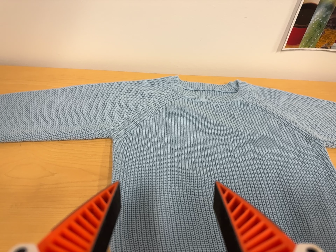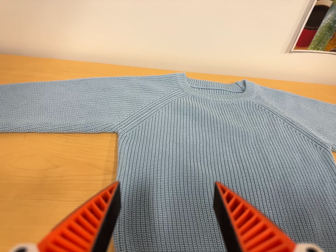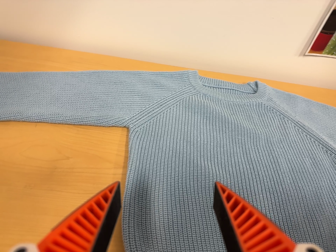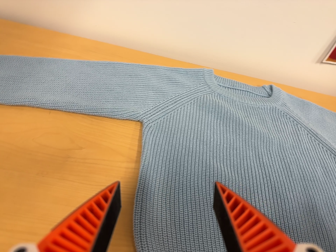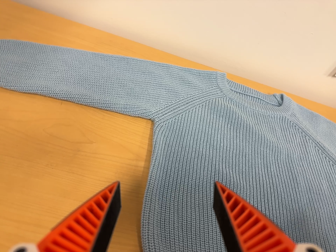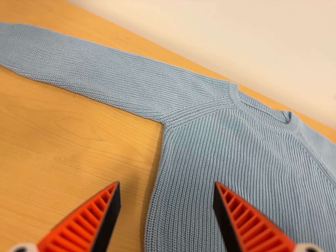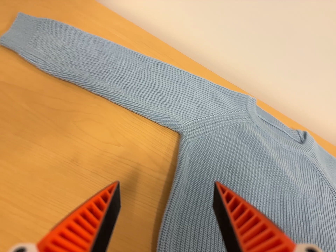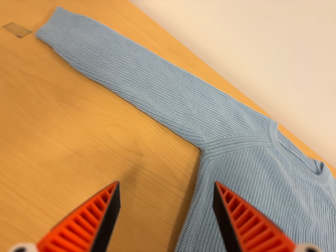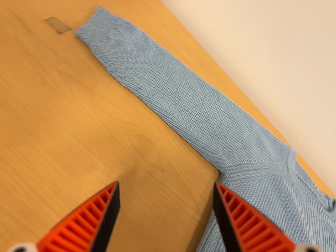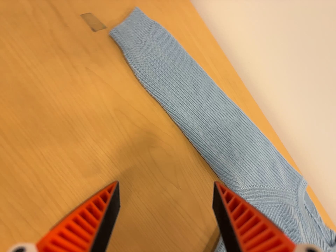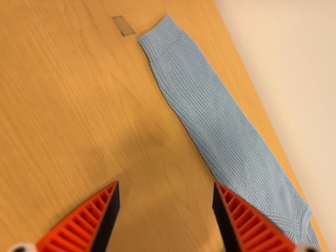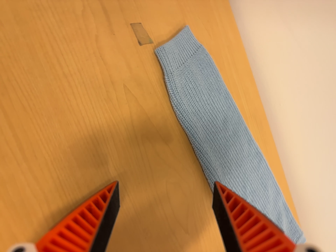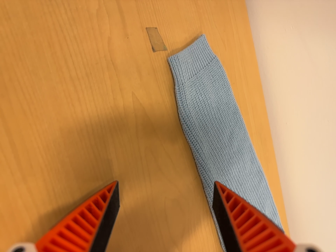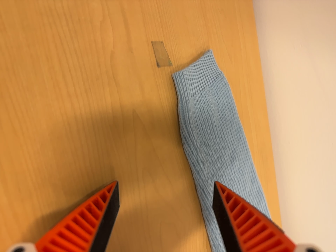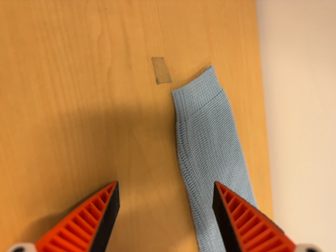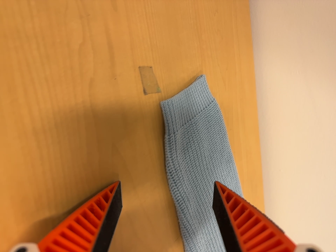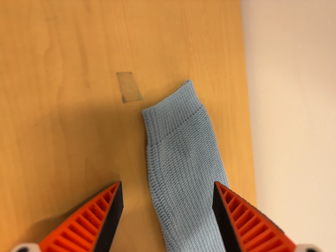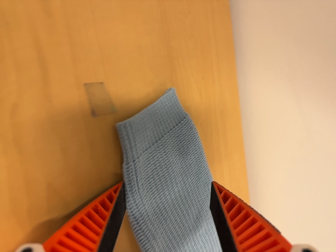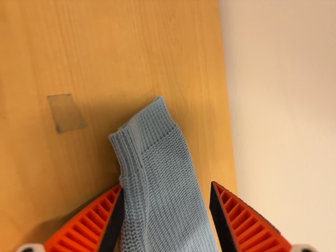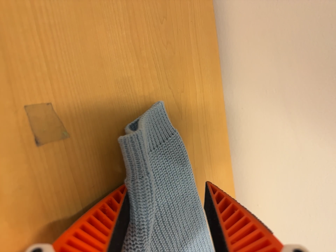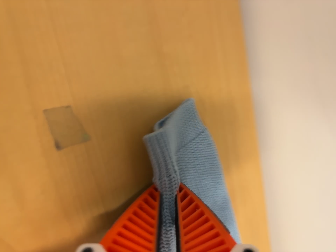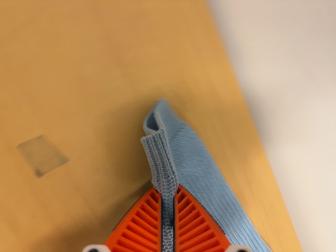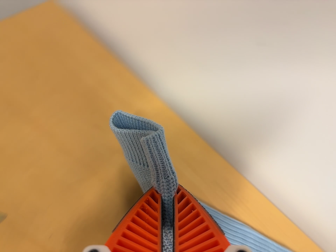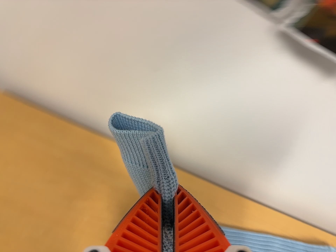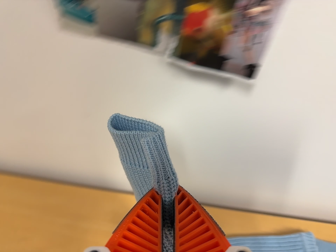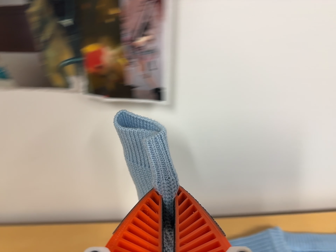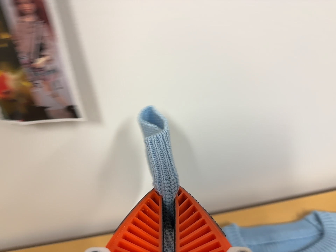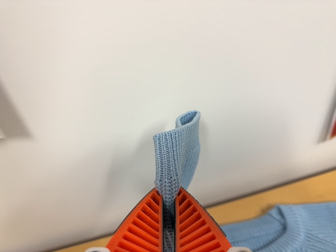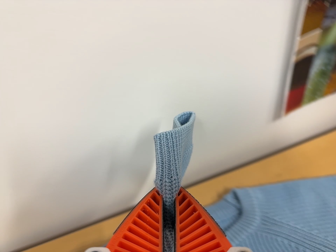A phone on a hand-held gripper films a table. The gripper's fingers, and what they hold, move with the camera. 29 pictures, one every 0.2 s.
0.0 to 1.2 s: The camera travels to its left, about 14 cm, so close, fixed things drift to the right. It rolls about its line of sight by about 30 degrees, and the scene rotates clockwise.
1.2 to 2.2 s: The camera travels to its left and toward the top of its view, about 18 cm, so close, fixed things drift to the right. It rolls about its line of sight by about 40 degrees, and the scene rotates clockwise.
2.2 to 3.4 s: The camera travels toward the top of its view and forward, about 14 cm, so close, fixed things drift downward. It rolls about its line of sight by about 10 degrees, and the scene rotates clockwise.
3.4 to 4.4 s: The camera pans to its left by about 10 degrees. It travels to its right, about 16 cm. It rolls about its line of sight by about 35 degrees, and the scene rotates counterclockwise.
4.4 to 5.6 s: The camera travels to its right, about 50 cm, so close, fixed things drift to the left. Its aim tips toward the top of its view by about 10 degrees, and the scene shifts downward. It rolls about its line of sight by about 60 degrees, and the scene rotates counterclockwise.
The film runs forward here.
